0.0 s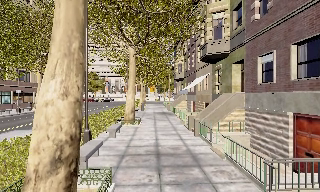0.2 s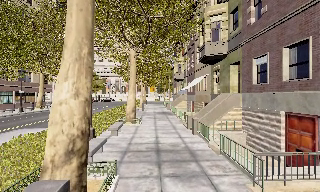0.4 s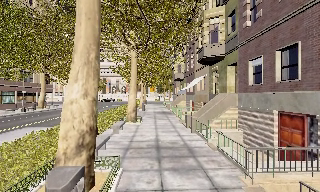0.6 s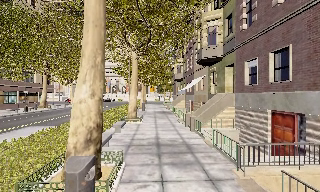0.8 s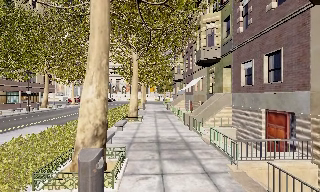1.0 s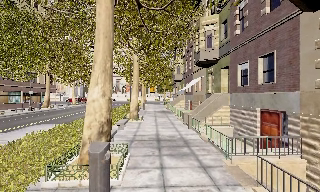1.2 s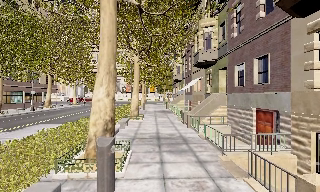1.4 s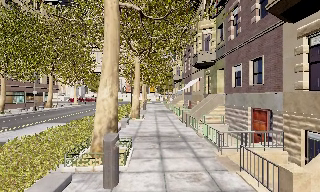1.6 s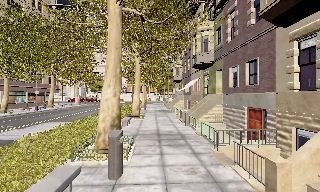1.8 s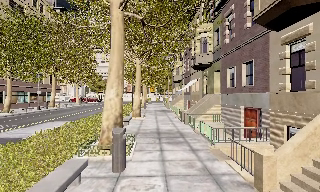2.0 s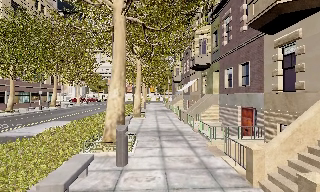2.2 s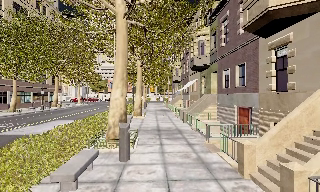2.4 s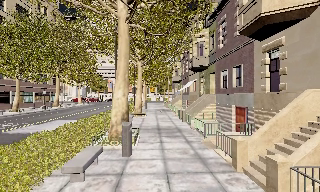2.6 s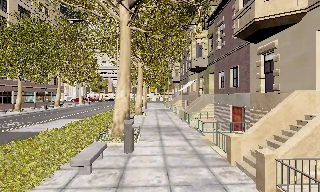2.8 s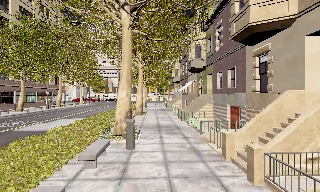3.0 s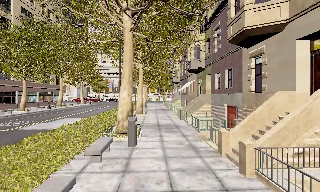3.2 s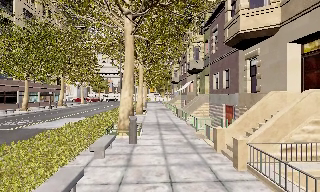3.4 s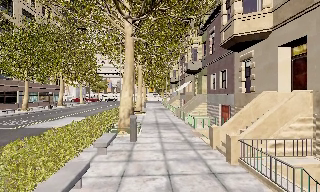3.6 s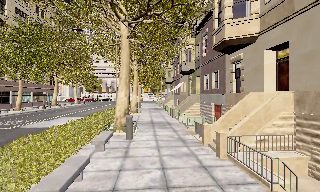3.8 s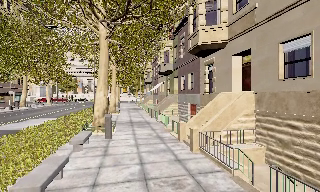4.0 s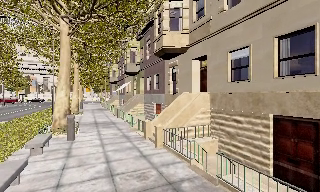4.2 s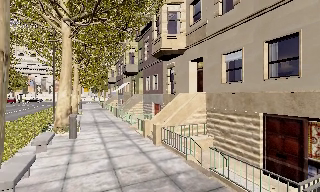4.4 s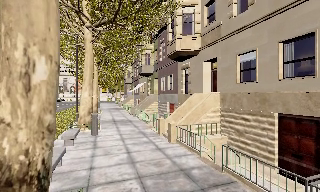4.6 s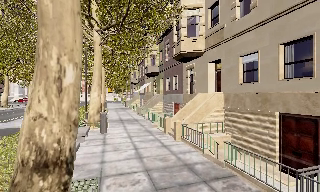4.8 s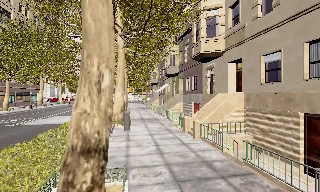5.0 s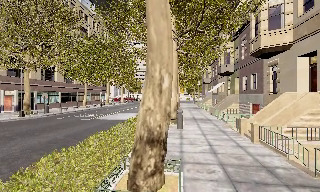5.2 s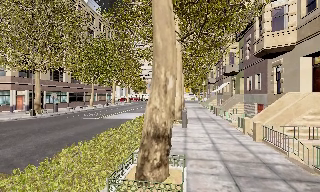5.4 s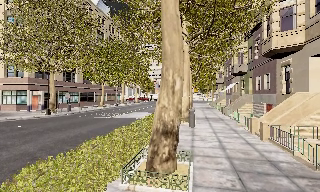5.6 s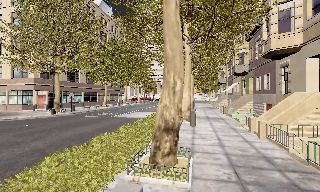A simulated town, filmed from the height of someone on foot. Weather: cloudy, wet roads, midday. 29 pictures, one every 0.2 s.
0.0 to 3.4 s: The camera travels backward, about 6 m, so what stands in front gets smaller.
3.4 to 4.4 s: The camera pans to its right, which is clockwise from overhead, by about 15 degrees. It travels backward, about 2 m, so what stands in front gets smaller.
4.4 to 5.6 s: The scene slides to the right, as the camera pans about 35 degrees to its left. It travels backward, about 2 m.
The film runs backward here.
